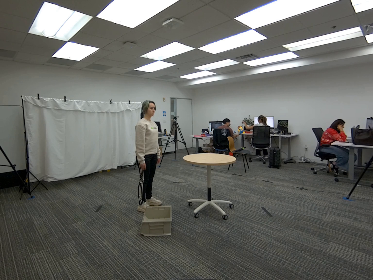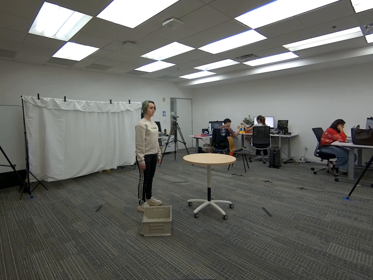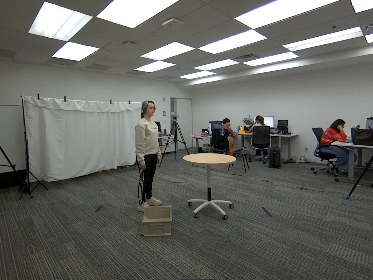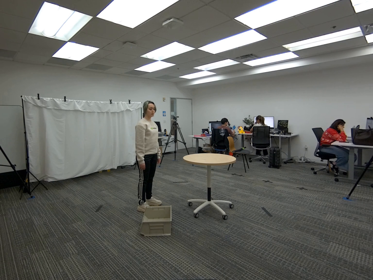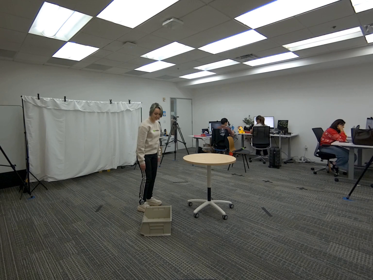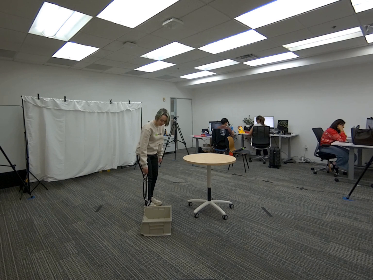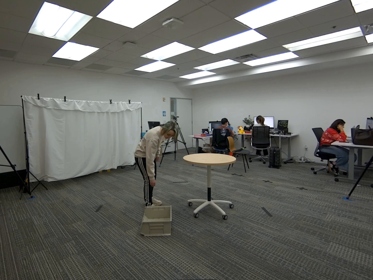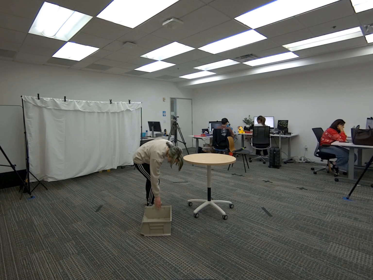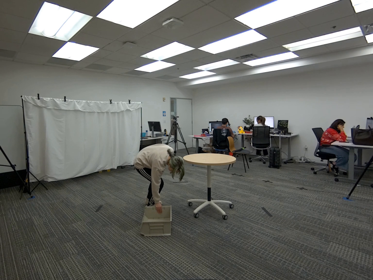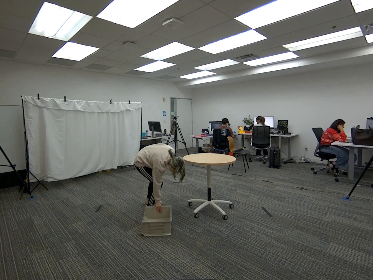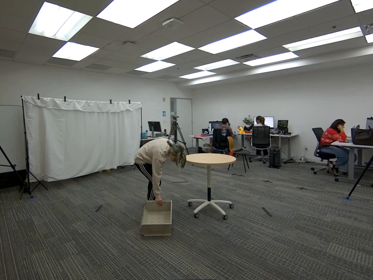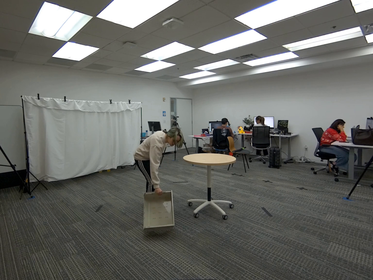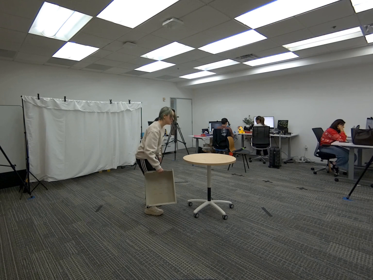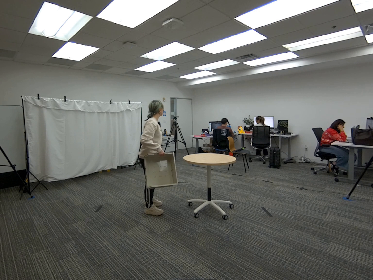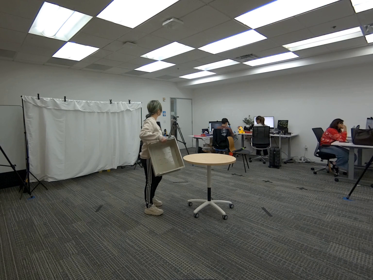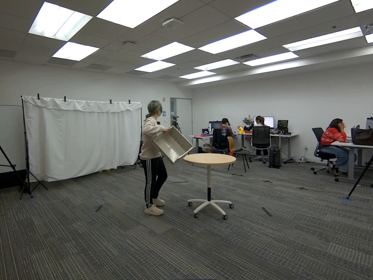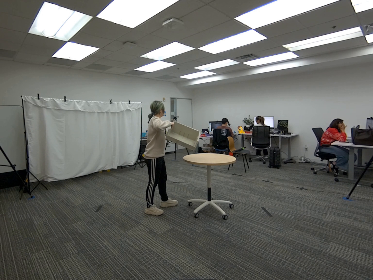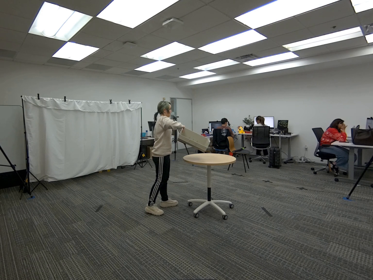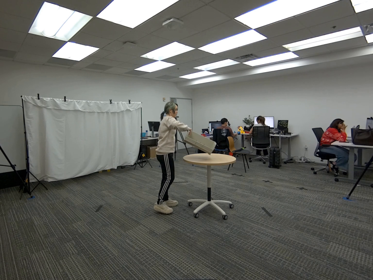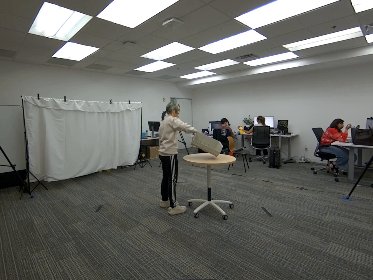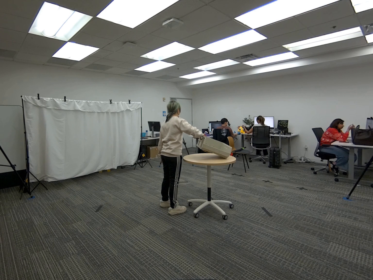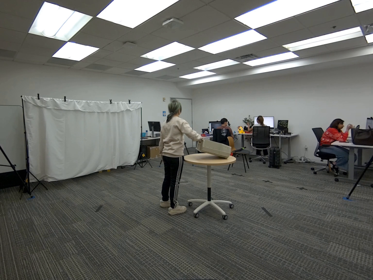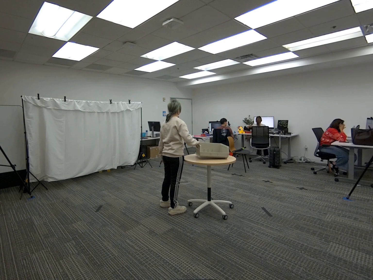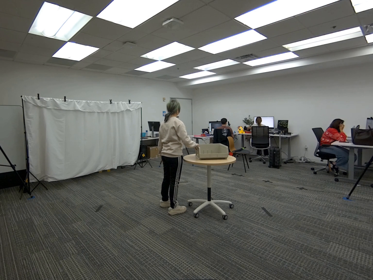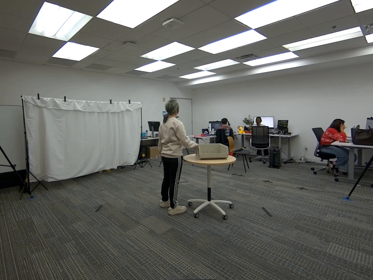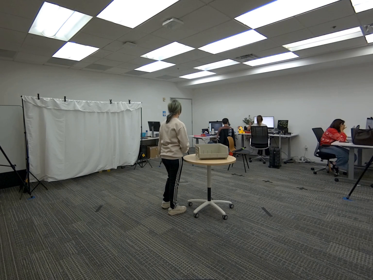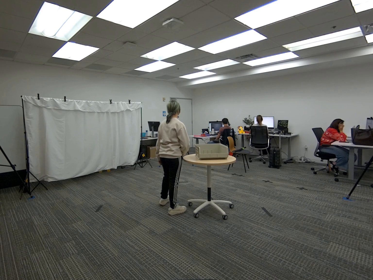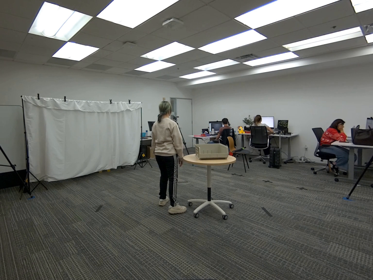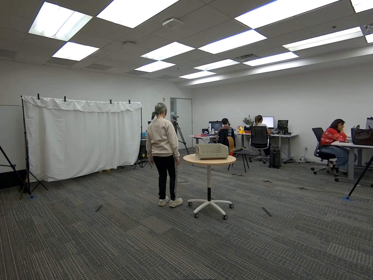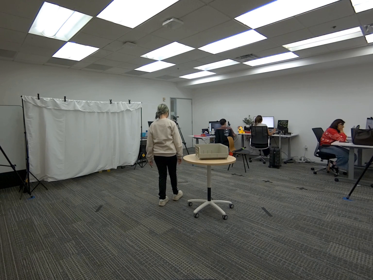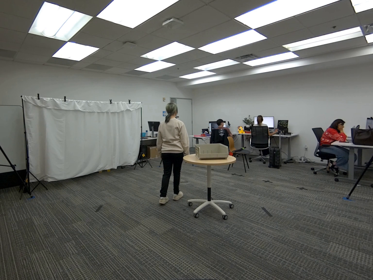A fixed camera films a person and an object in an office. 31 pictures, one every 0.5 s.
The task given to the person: Walk over to the beige bin on the ground and pick up the bin from the left side using your right hand and place the beige bin on the round table.
